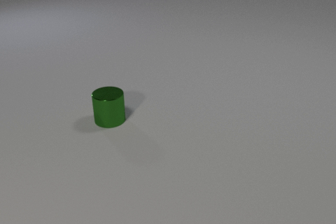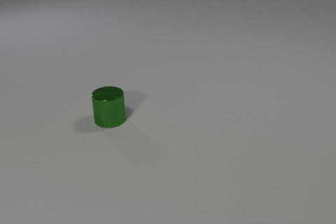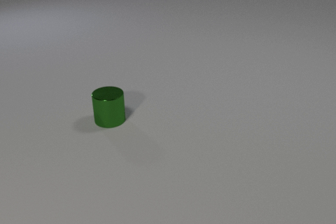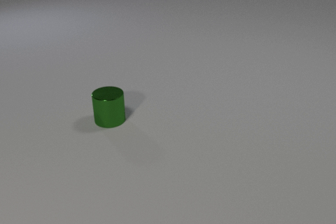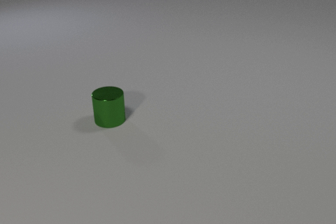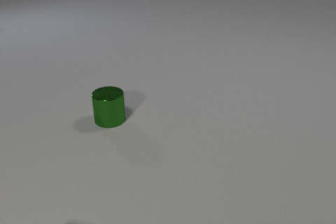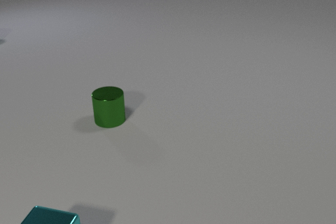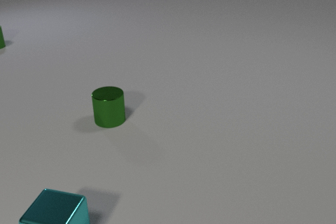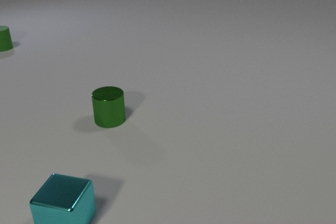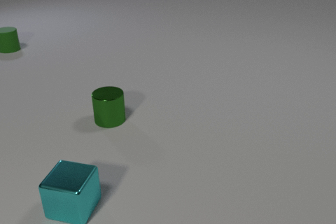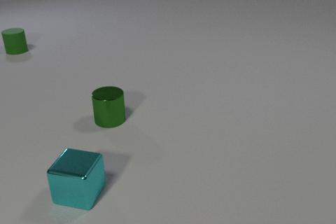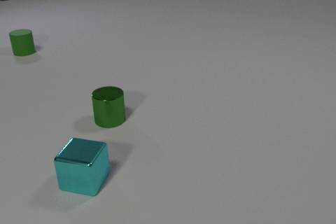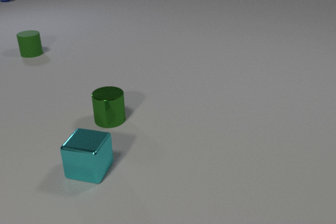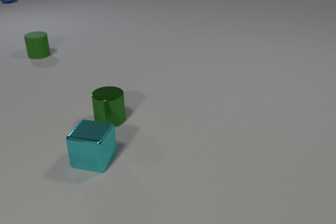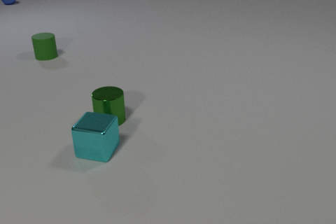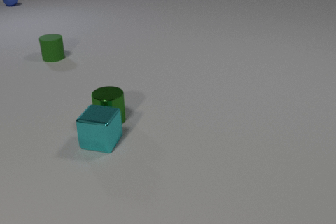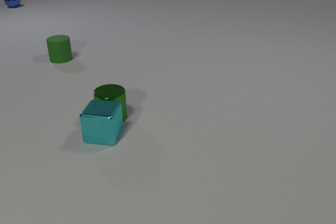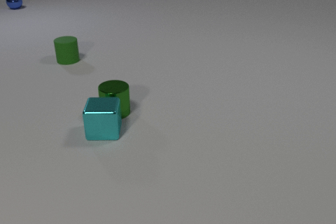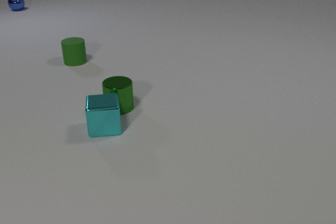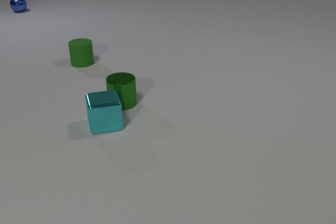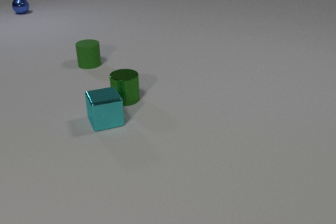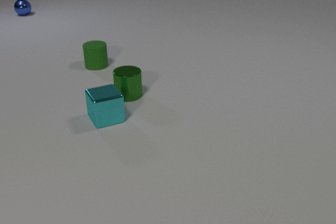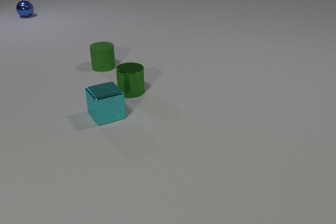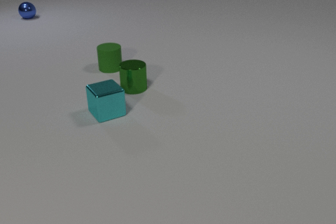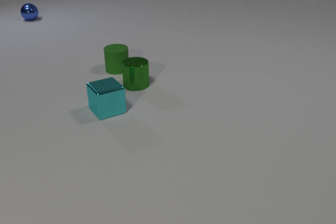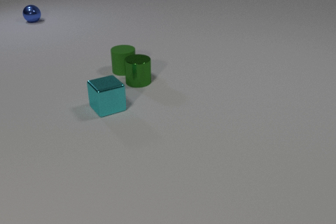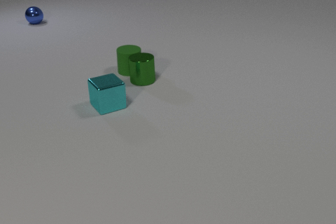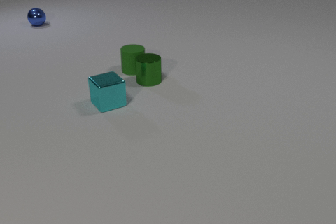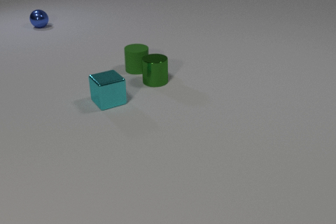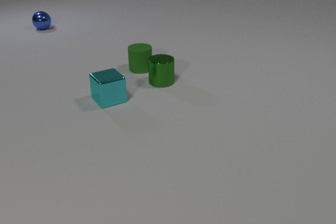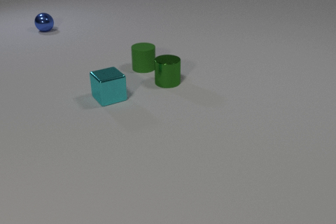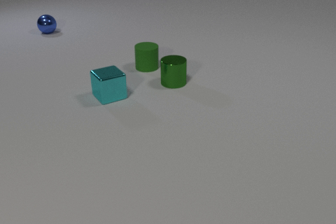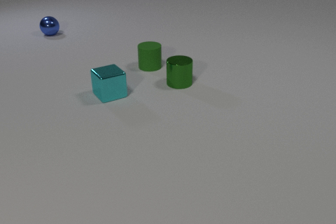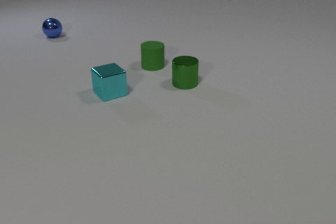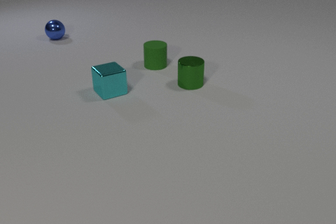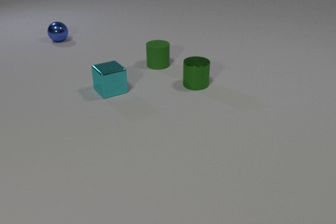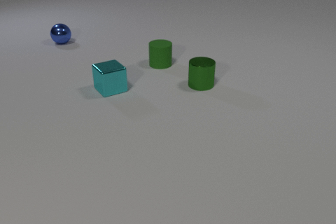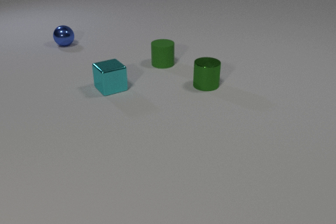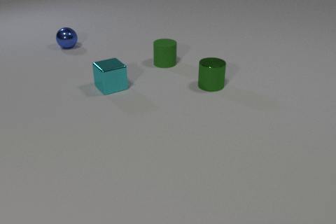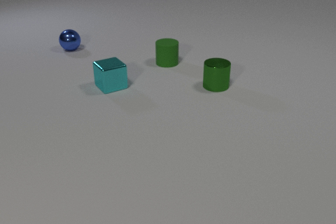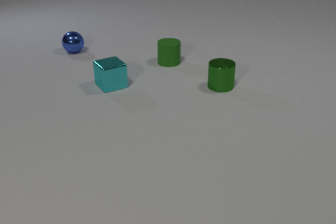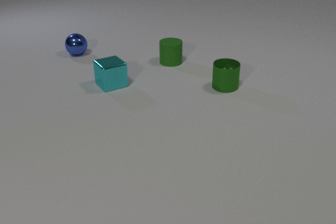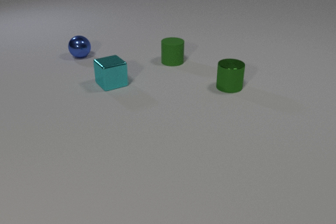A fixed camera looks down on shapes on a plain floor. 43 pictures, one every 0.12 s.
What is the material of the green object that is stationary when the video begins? metal.
Are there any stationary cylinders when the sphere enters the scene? yes.
What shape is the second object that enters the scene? cylinder.
0.00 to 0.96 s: The cyan metal cube comes in at the bottom edge, slides away from the camera. The green rubber cylinder comes in at the left edge, slides toward the camera and to the right.
0.96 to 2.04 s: The cyan metal cube slides away from the camera. The green metal cylinder slides away from the camera. The green rubber cylinder slides to the right and toward the camera. The blue metal sphere comes in at the top edge, rolls toward the camera. The cyan metal cube and the green metal cylinder collide.
2.04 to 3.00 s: The cyan metal cube slides away from the camera, spins so that its near face slides to the right, counterclockwise seen from above. The green metal cylinder slides away from the camera. The green rubber cylinder slides to the right and toward the camera. The blue metal sphere rolls toward the camera.
3.00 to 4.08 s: The cyan metal cube slides away from the camera. The green metal cylinder slides to the right. The green rubber cylinder slides to the right. The blue metal sphere rolls toward the camera. The green metal cylinder and the green rubber cylinder collide.
4.08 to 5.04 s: The cyan metal cube slides away from the camera. The green metal cylinder slides to the right. The green rubber cylinder slides to the right and away from the camera. The blue metal sphere rolls toward the camera.
